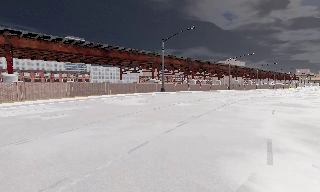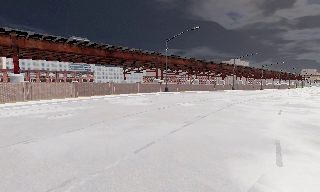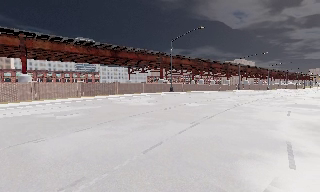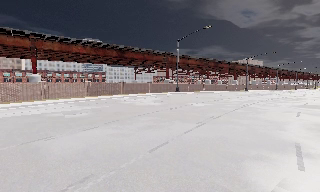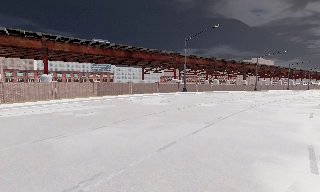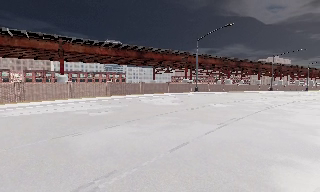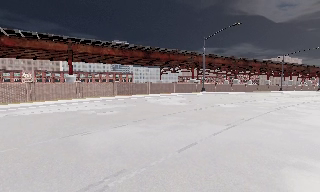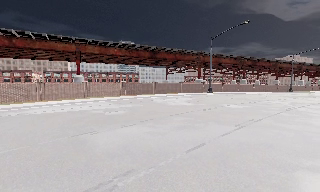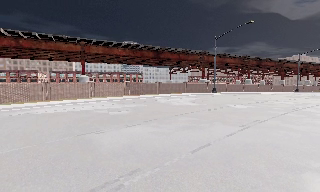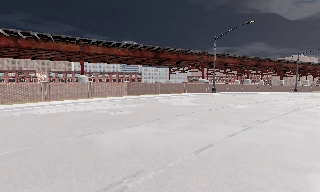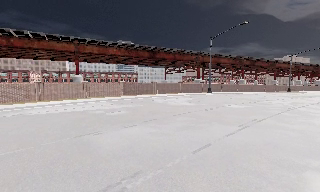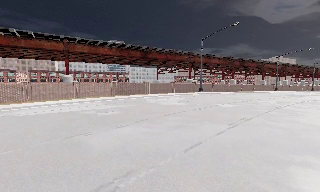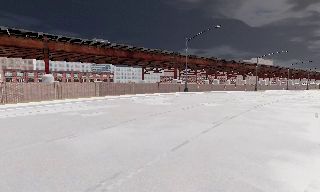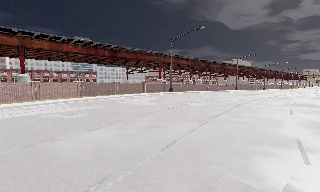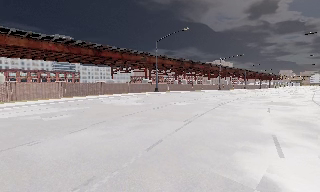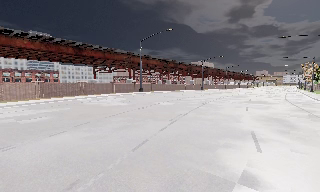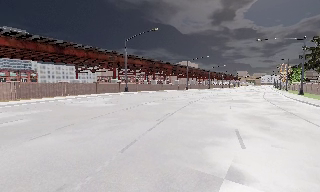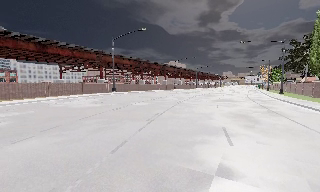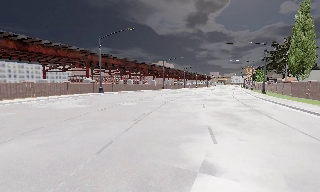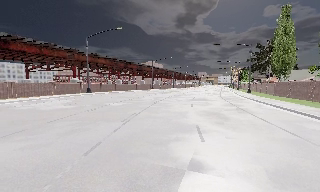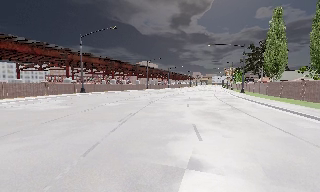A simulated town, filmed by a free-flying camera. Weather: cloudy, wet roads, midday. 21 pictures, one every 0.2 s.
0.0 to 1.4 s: The scene slides to the right, as the camera pans about 15 degrees to its left.
1.4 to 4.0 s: The scene slides to the left, as the camera pans about 45 degrees to its right. It travels to its left, about 0.5 m.
The film runs backward here.
